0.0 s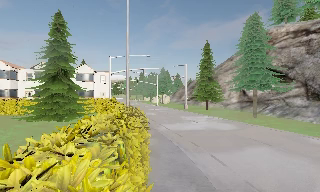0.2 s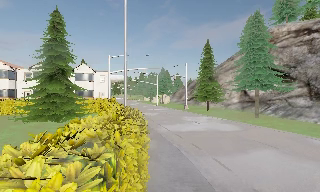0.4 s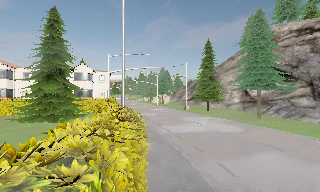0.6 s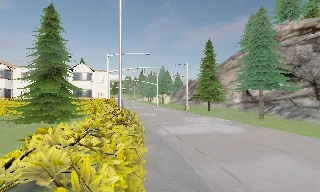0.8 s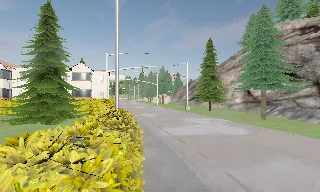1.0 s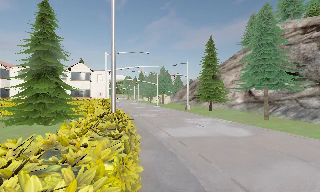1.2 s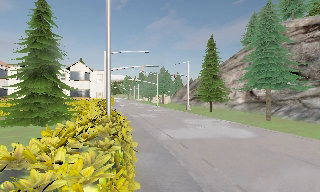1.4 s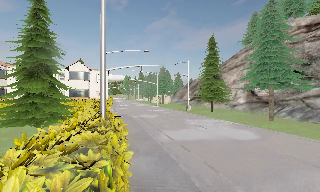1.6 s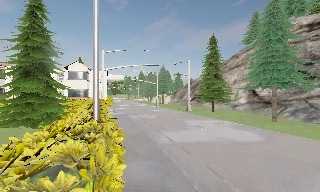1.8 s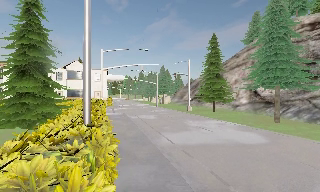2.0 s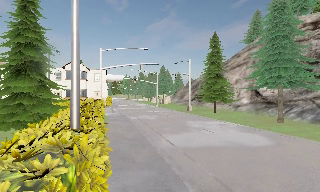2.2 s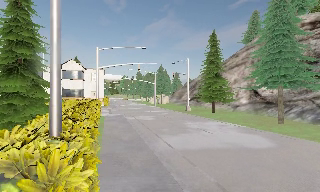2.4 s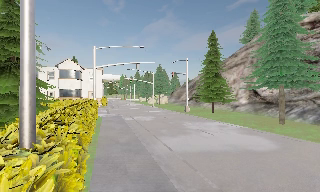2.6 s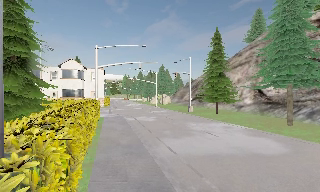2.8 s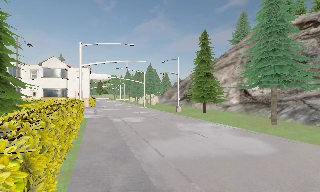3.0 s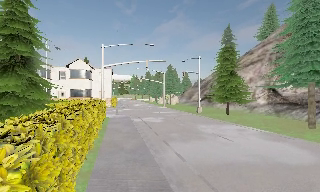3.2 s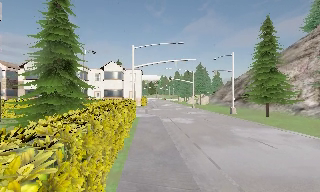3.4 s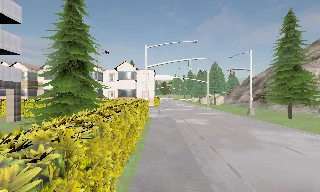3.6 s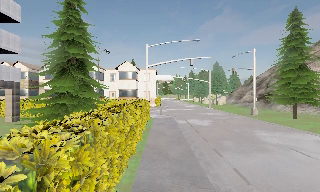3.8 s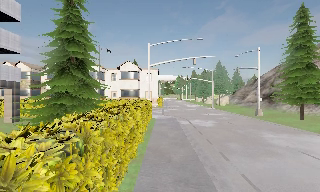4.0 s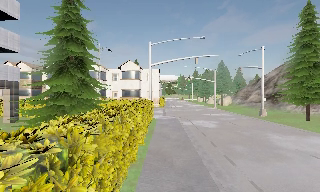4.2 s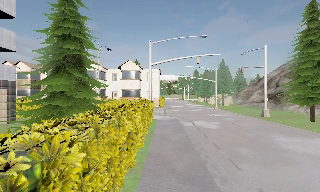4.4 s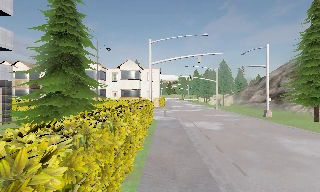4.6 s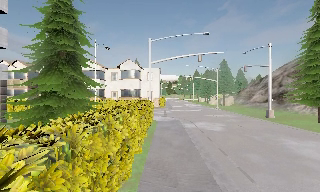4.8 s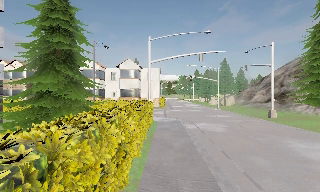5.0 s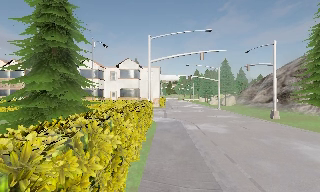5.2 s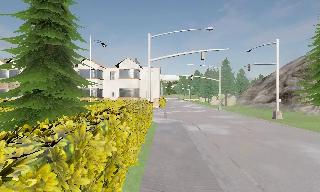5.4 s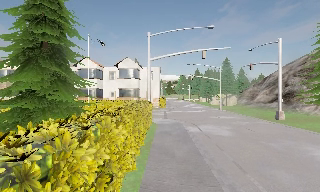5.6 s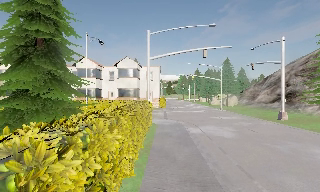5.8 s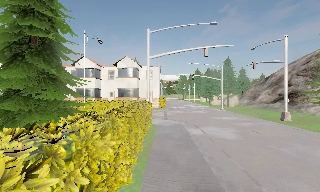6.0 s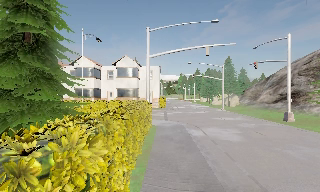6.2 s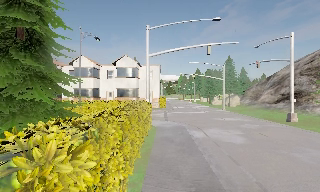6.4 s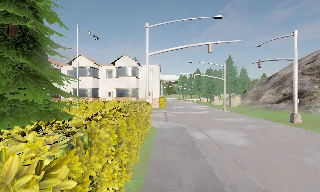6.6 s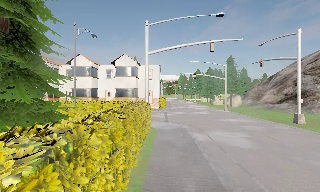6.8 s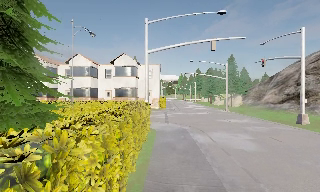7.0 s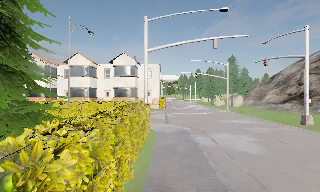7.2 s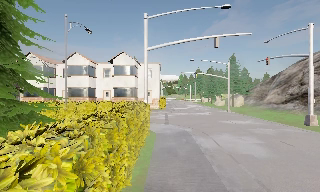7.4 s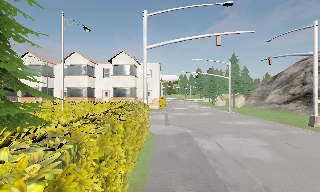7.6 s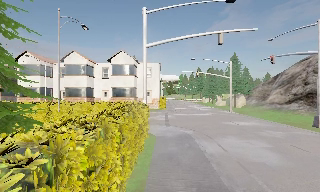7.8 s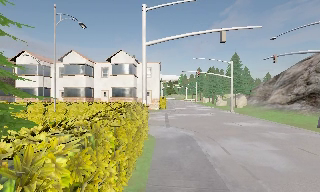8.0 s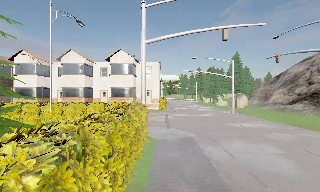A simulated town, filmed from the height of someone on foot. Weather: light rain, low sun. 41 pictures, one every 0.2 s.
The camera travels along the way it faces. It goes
forward.
0.0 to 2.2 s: The camera travels forward, about 4 m, so what stands in front looms larger.
2.2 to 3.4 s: The scene slides to the right, as the camera pans about 20 degrees to its left. It travels forward, about 2 m, so what stands in front looms larger.
3.4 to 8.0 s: The camera travels forward, about 8 m, so what stands in front looms larger.
The film runs forward here.
